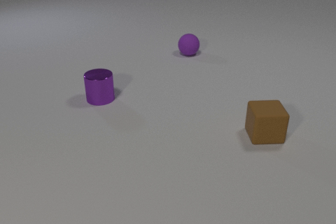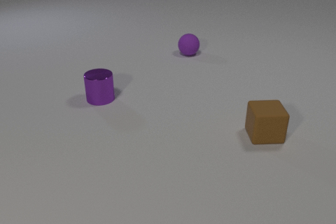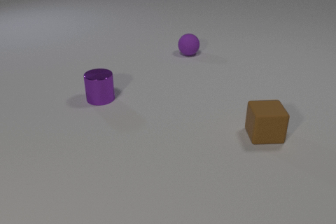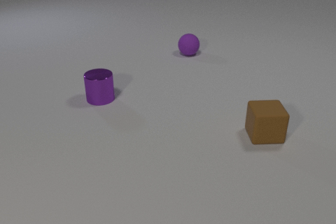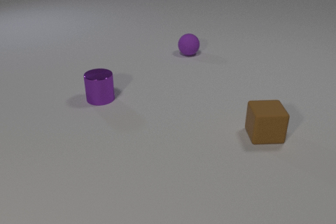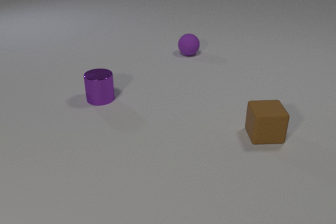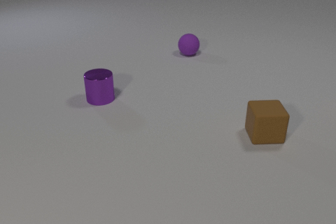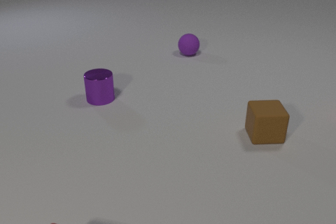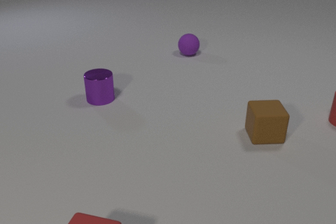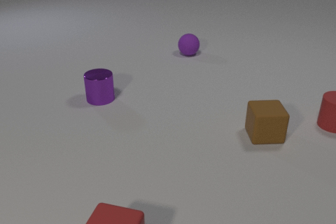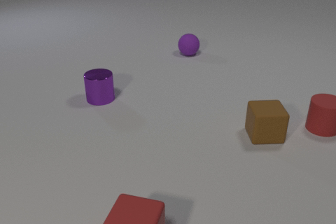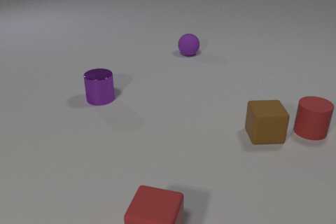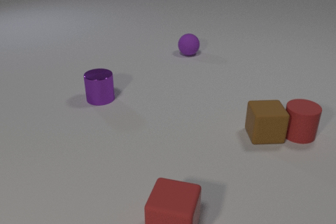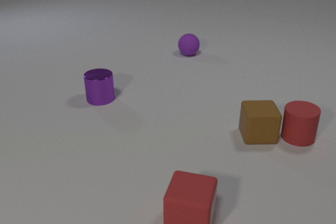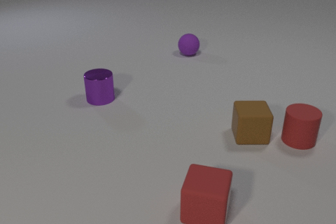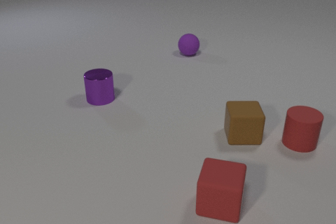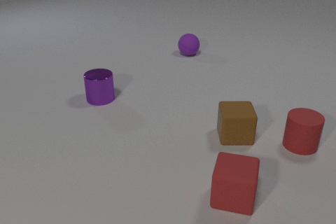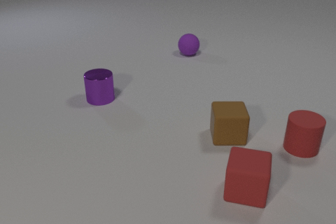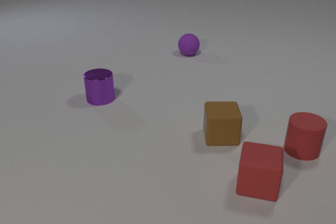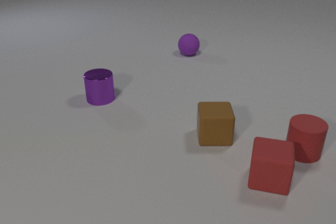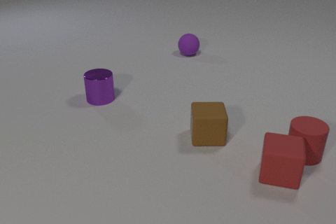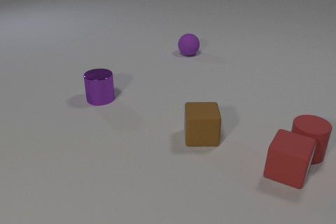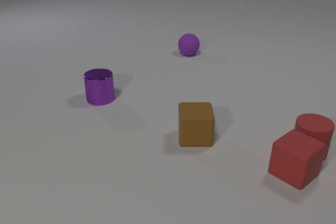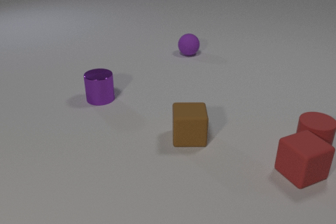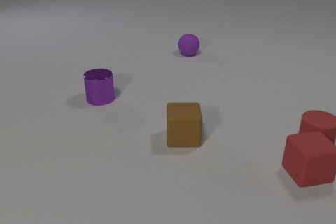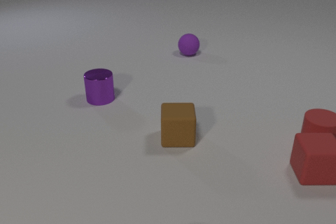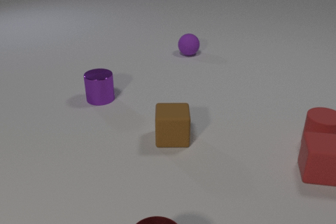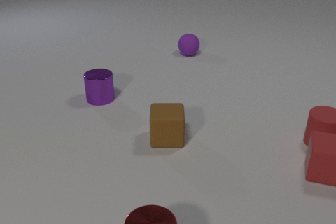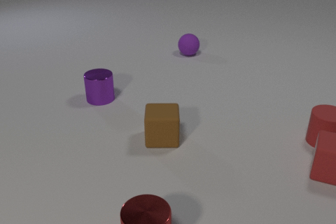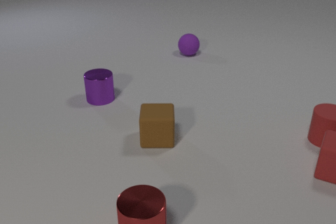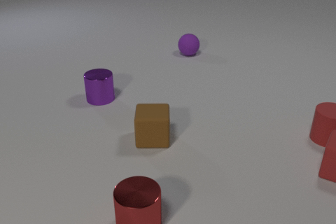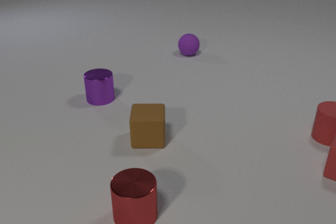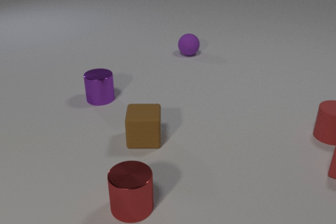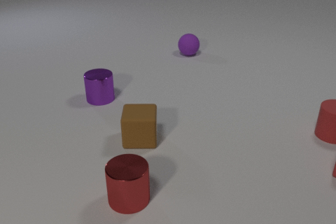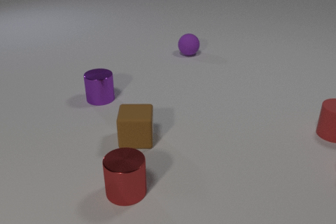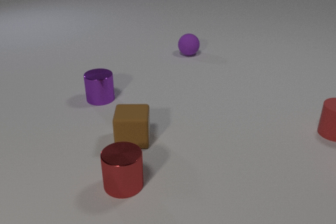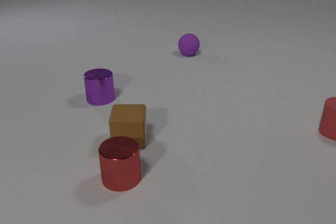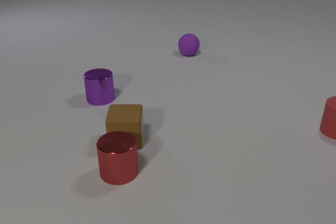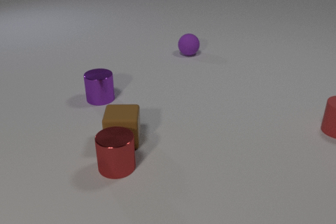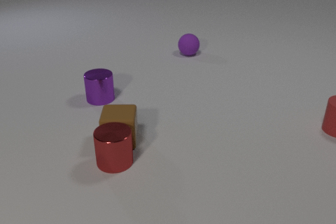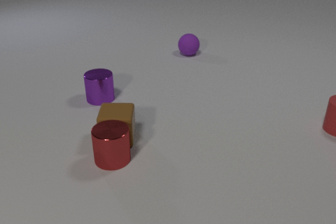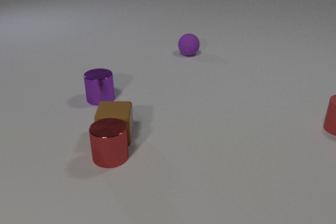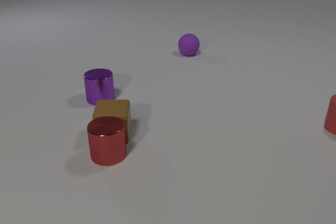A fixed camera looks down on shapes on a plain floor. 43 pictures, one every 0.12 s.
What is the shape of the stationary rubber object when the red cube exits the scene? sphere.
How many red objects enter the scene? 3.
How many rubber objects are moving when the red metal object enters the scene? 3.
0.00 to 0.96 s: The red rubber cylinder comes in at the right edge, slides toward the camera and to the left. The red rubber cube comes in at the bottom edge, slides to the right.
0.96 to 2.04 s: The red rubber cylinder slides toward the camera and to the left. The brown rubber cube slides to the left. The red rubber cube slides to the right and away from the camera. The red rubber cylinder and the brown rubber cube collide.
2.04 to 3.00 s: The red rubber cylinder slides to the right and away from the camera. The brown rubber cube slides to the left. The red rubber cube slides to the right and away from the camera, spins clockwise seen from above by about 75 degrees, its near face sliding to the left. The red rubber cylinder and the red rubber cube collide.
3.00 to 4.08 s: The red rubber cylinder slides away from the camera and to the right. The brown rubber cube slides to the left. The red metal cylinder comes in at the bottom edge, slides away from the camera. The red rubber cube slides to the right and away from the camera, spins so that its near face slides to the left, clockwise seen from above, leaves at the right edge.
4.08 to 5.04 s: The red rubber cylinder slides away from the camera and to the right. The brown rubber cube slides to the left and away from the camera. The red metal cylinder slides away from the camera. The brown rubber cube and the red metal cylinder collide.
